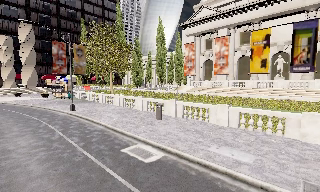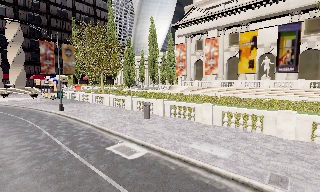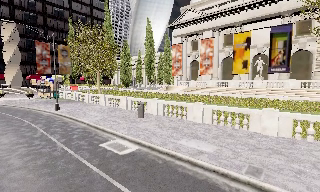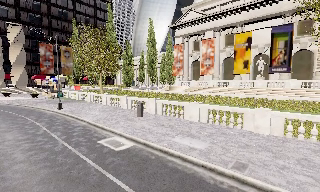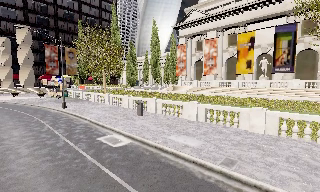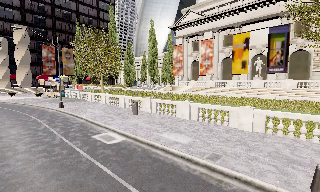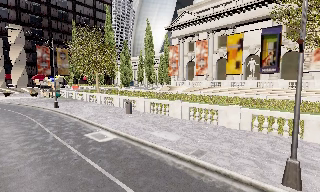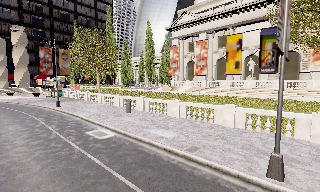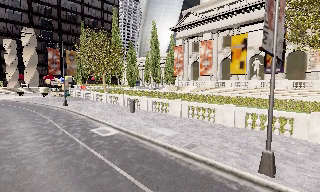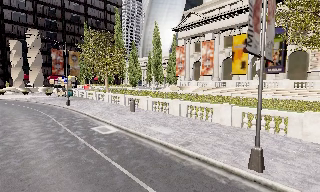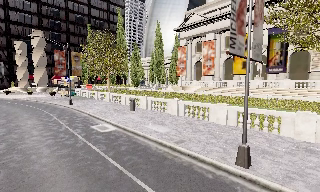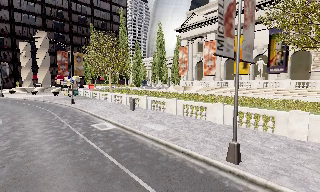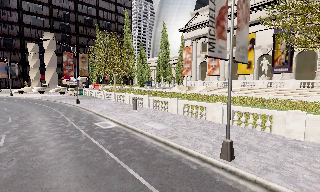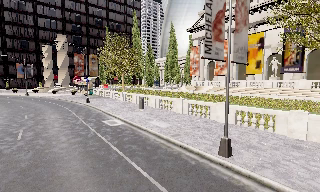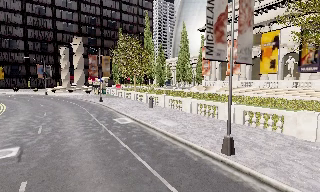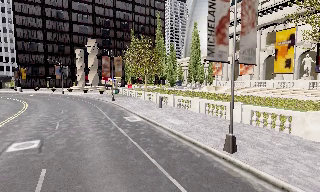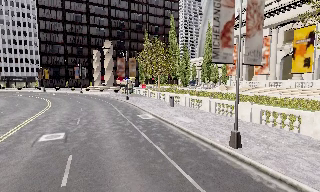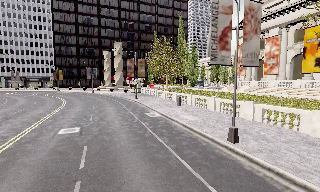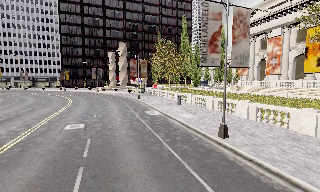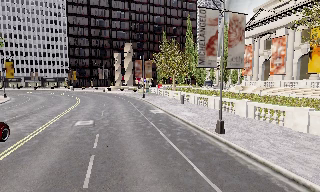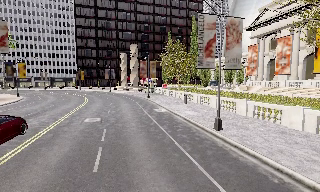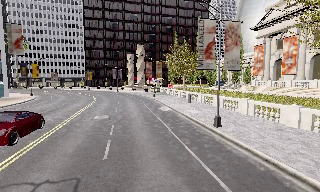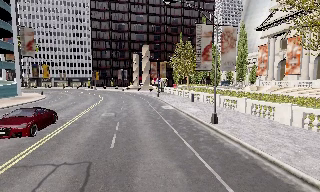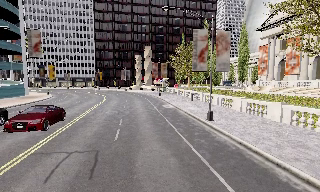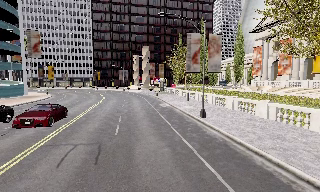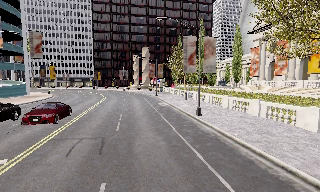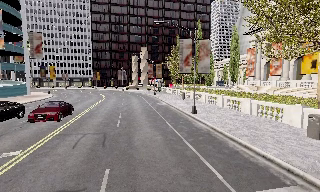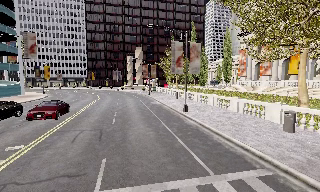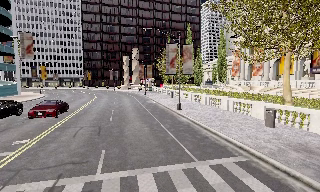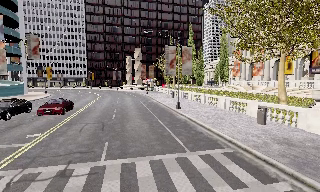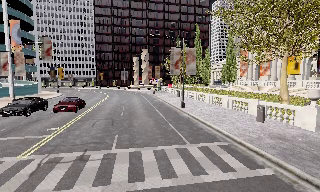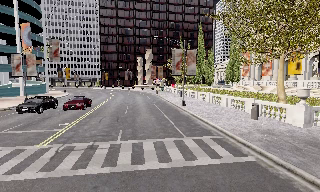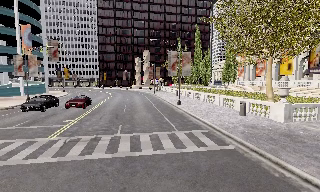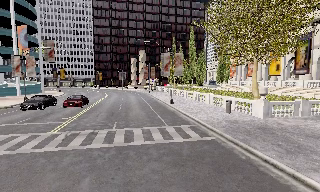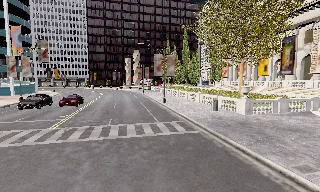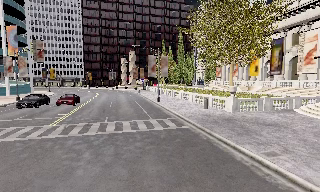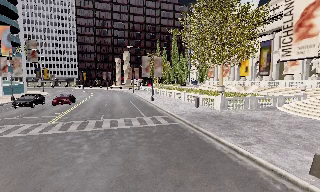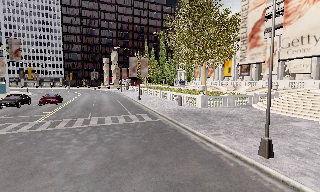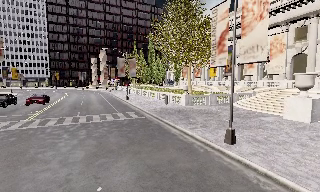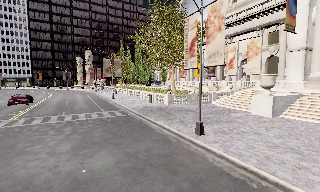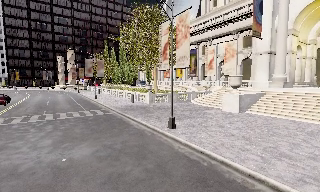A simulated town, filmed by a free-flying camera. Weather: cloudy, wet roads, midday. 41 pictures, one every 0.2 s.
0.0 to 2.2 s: The camera travels to its right and backward, about 5 m, so close, fixed things drift to the left.
2.2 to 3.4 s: The camera pans to its left, which is counterclockwise from overhead, by about 20 degrees. It travels backward and to its right, about 3.5 m, so what stands in front gets smaller. It gains speed.
3.4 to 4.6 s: The camera pans to its left, which is counterclockwise from overhead, by about 10 degrees. It travels backward, about 5 m, so what stands in front gets smaller.
4.6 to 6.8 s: The camera travels backward, about 10 m, so what stands in front gets smaller.
6.8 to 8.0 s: The camera pans to its right, which is clockwise from overhead, by about 20 degrees. It travels backward, about 6 m, so what stands in front gets smaller.
The film runs backward here.
